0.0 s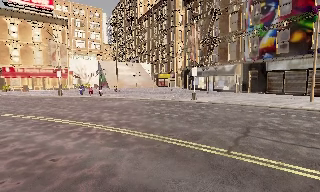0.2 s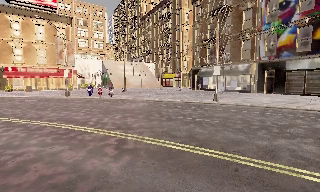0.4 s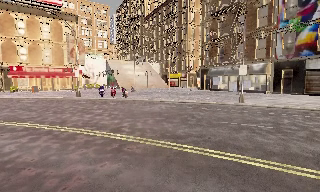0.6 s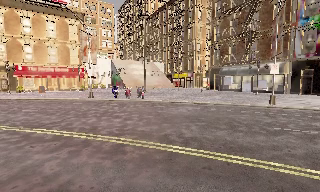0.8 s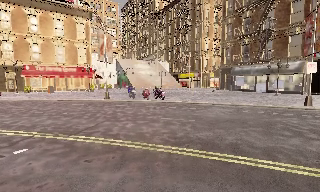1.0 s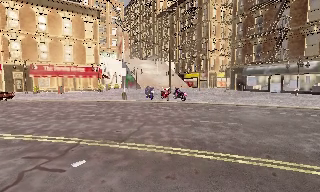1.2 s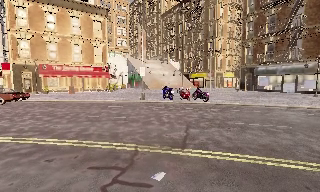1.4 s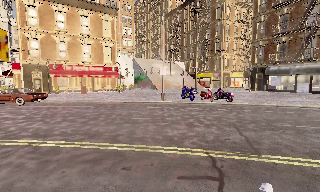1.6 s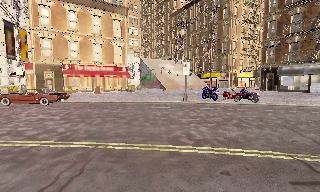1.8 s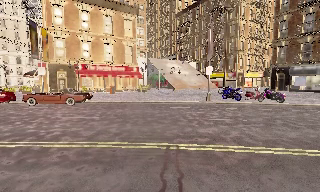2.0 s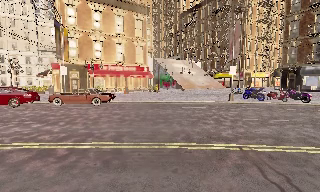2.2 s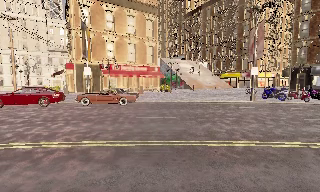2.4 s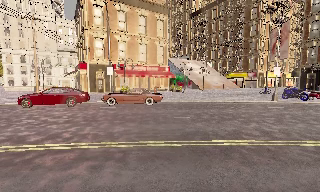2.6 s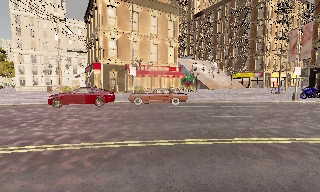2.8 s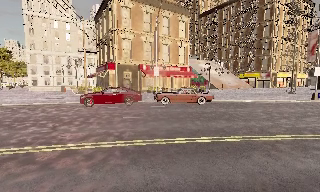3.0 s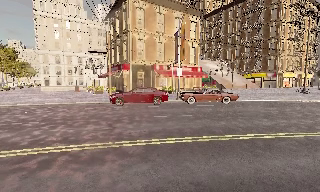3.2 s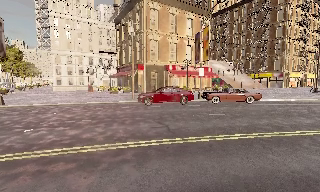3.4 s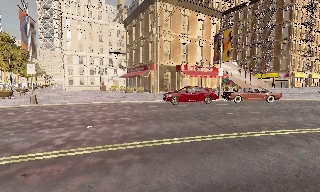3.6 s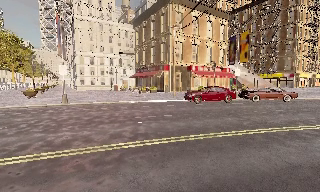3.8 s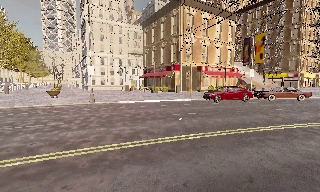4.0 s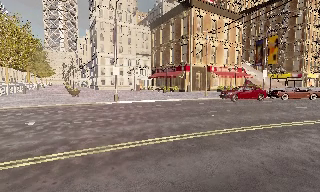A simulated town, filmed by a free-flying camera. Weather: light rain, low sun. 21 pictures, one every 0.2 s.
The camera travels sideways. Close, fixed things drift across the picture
to the right.
0.0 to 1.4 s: The camera travels to its left and forward, about 14 m, so close, fixed things drift to the right.
1.4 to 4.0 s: The camera travels to its left, about 25 m, so close, fixed things drift to the right.
The film runs backward here.
